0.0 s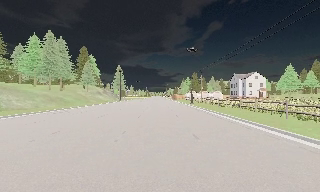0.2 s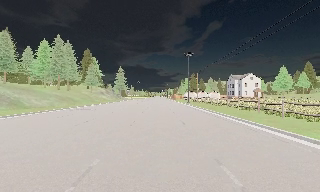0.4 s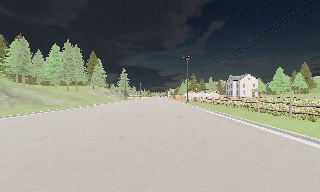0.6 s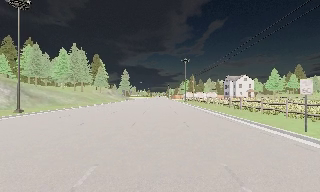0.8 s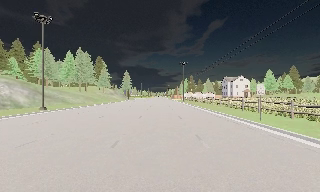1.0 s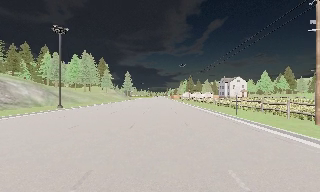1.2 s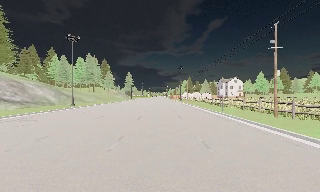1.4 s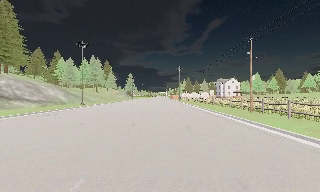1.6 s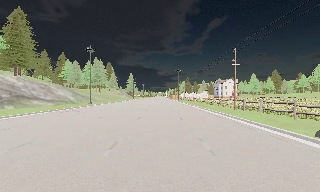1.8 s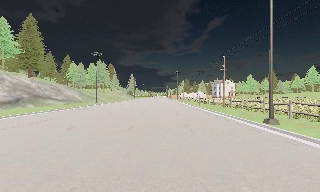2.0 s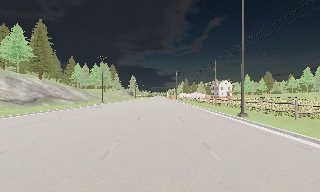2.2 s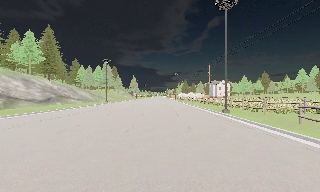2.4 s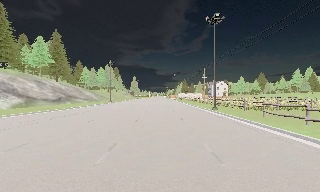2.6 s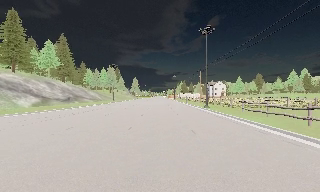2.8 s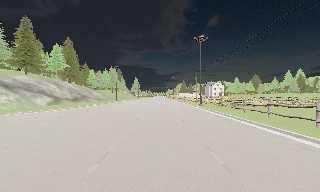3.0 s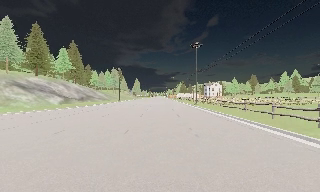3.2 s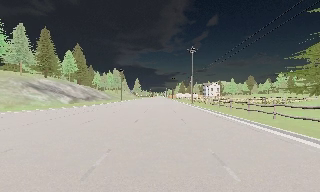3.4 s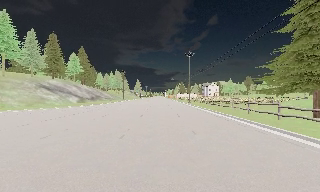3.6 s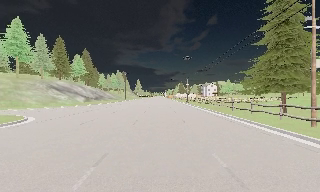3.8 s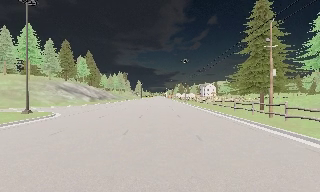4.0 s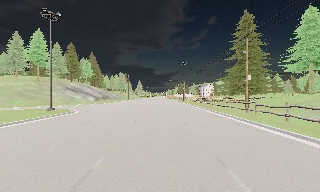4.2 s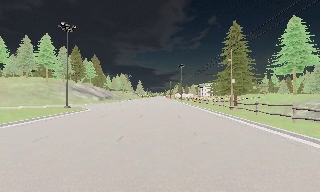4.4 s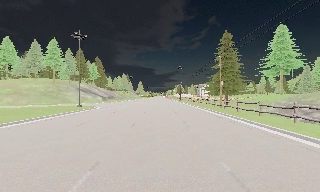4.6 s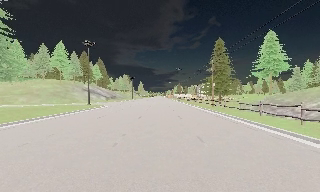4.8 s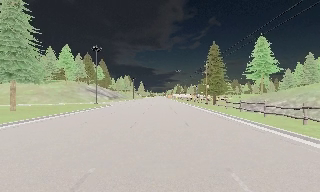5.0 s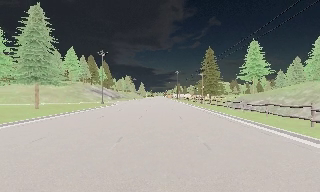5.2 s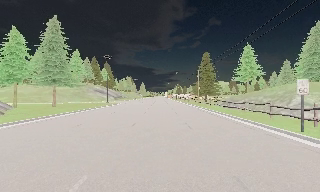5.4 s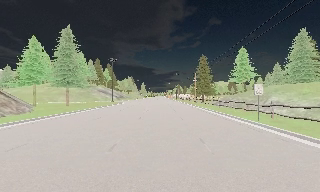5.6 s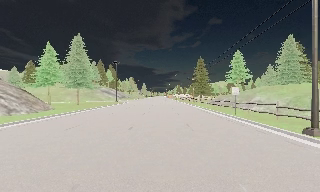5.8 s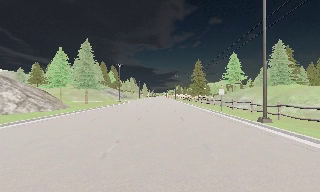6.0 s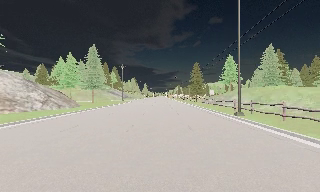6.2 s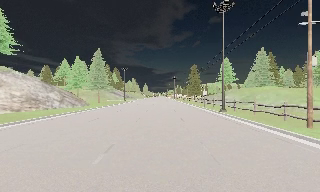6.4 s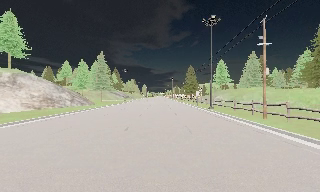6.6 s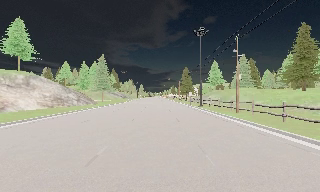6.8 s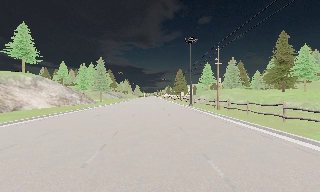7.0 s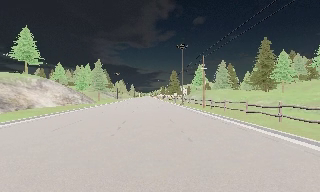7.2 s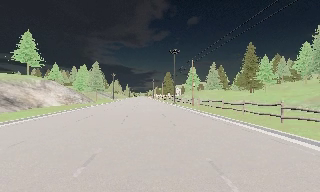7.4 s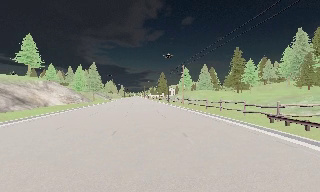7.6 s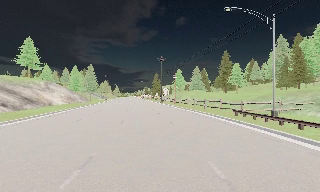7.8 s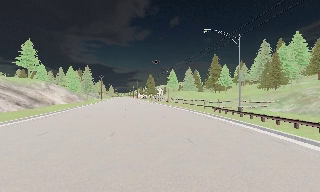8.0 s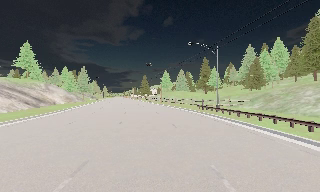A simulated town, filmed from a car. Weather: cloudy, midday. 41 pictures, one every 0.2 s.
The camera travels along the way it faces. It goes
backward.
0.0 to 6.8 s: The camera travels backward, about 120 m, so what stands in front gets smaller.
6.8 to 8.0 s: The scene slides to the left, as the camera pans about 10 degrees to its right. It travels backward, about 20 m, so what stands in front gets smaller.
The film runs backward here.
